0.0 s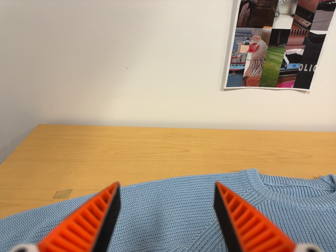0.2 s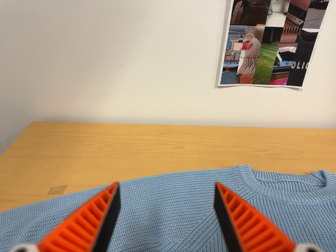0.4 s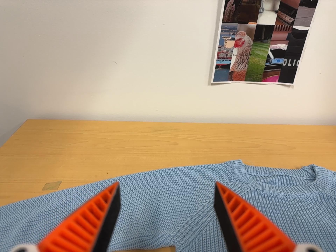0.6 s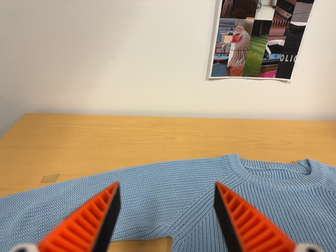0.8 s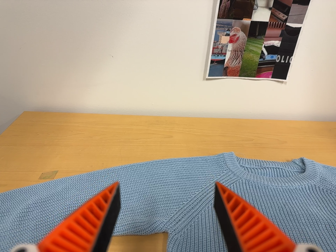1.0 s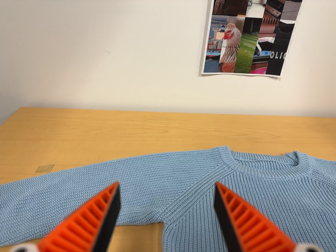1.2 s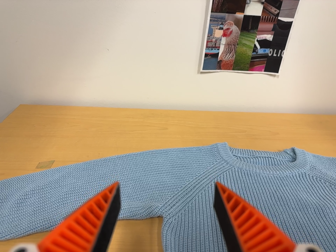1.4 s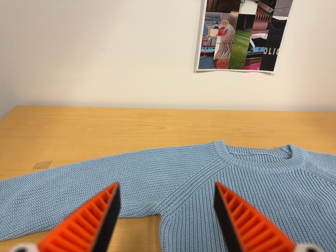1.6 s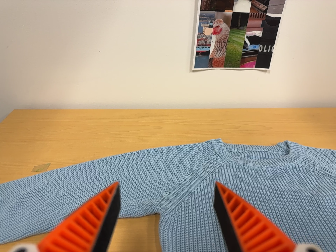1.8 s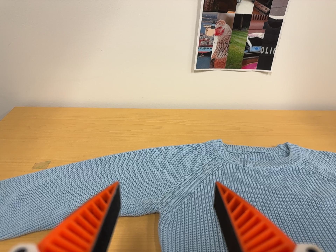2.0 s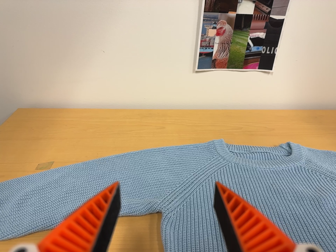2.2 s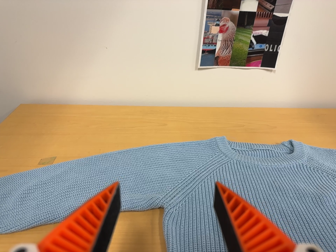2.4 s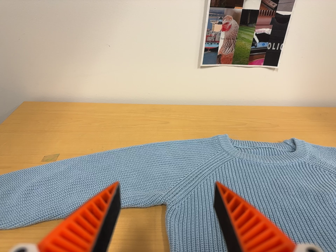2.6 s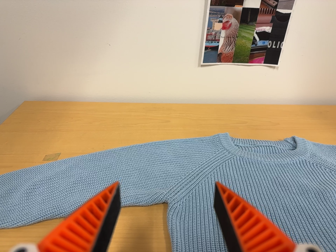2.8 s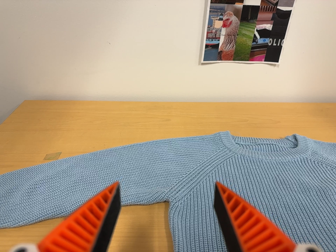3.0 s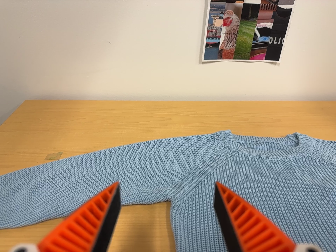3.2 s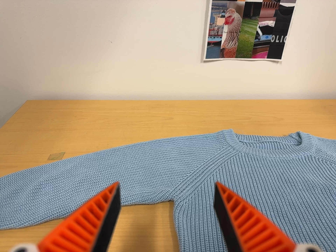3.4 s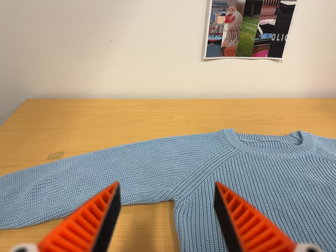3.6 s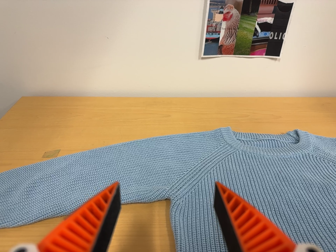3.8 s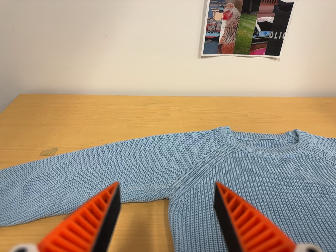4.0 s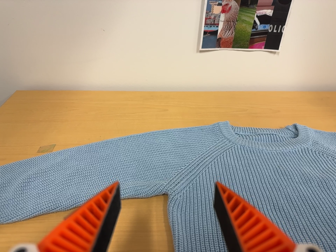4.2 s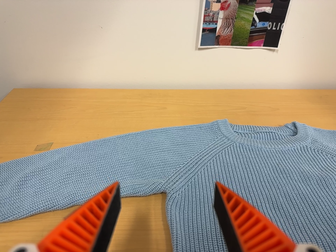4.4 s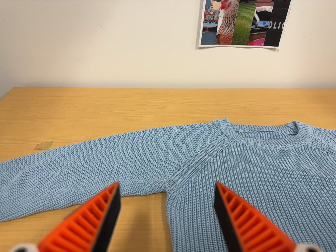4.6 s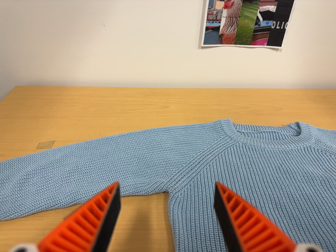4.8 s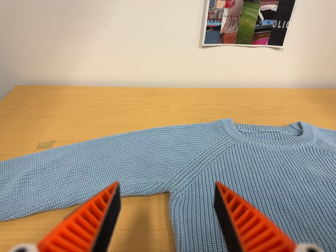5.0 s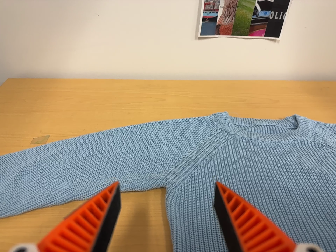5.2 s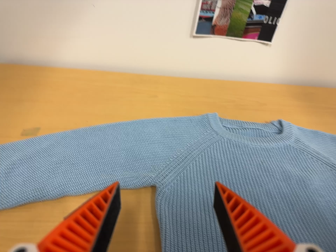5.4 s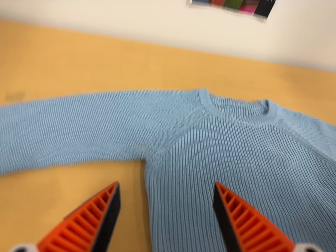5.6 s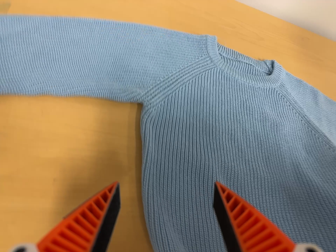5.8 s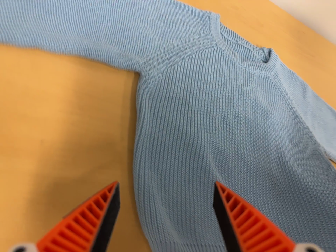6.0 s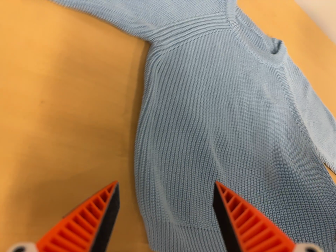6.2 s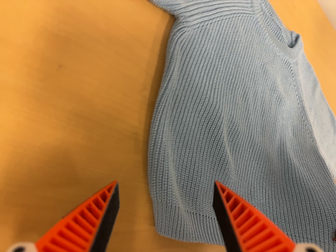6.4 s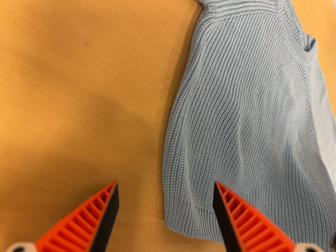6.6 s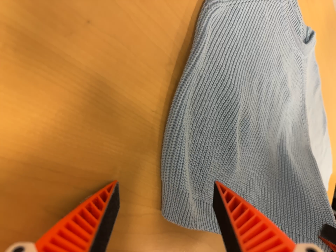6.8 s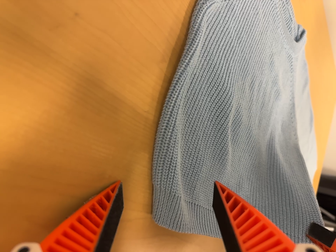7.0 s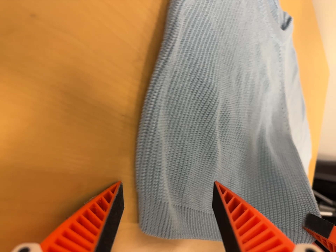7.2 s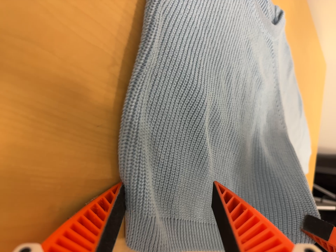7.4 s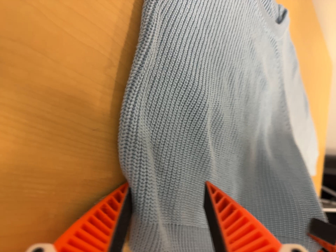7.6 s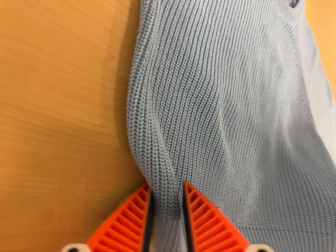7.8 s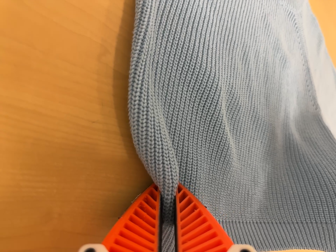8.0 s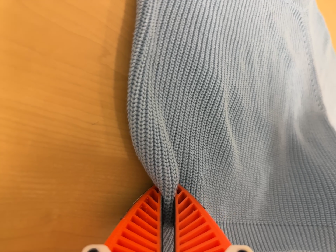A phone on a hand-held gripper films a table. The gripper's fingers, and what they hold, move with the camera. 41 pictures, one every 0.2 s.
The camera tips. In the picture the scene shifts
upward.
0.0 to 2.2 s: The camera travels toward the bottom of its view and backward, about 7 cm, so close, fixed things drift upward.
2.2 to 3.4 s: The camera keeps its place and its aim.
3.4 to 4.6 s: The camera shifts only a little, or ends up much as it began.
4.6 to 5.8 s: The camera pans to its right by about 20 degrees. It travels to its left, about 10 cm. Its aim tips toward the bottom of its view by about 30 degrees, and the scene shifts upward. It rolls about its line of sight by about 20 degrees, and the scene rotates clockwise.
5.8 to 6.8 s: The camera pans to its right by about 15 degrees. It travels to its left and forward, about 12 cm. Its aim tips toward the bottom of its view by about 15 degrees, and the scene shifts upward. It rolls about its line of sight by about 20 degrees, and the scene rotates clockwise.
6.8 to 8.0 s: The camera travels to its right and forward, about 7 cm. It rolls about its line of sight by about 10 degrees, and the scene rotates counterclockwise.
The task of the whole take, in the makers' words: fold up.
The film runs forward here.
